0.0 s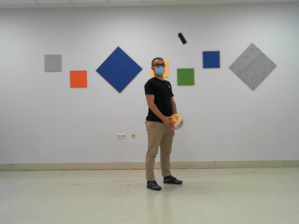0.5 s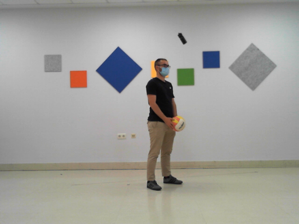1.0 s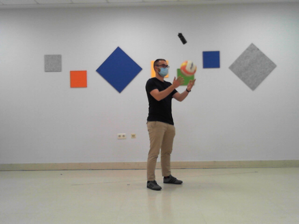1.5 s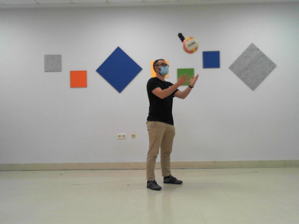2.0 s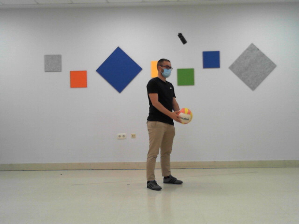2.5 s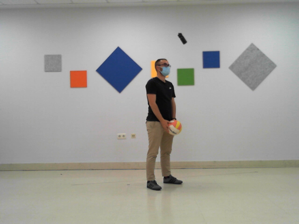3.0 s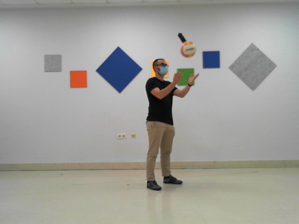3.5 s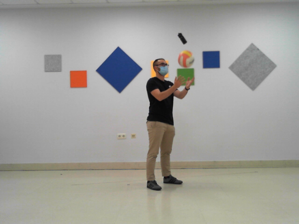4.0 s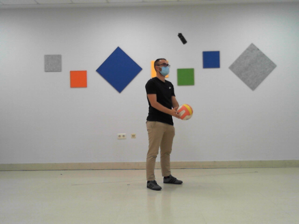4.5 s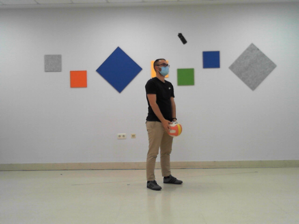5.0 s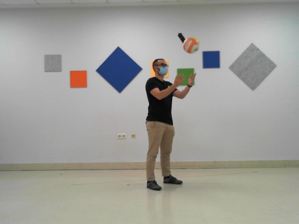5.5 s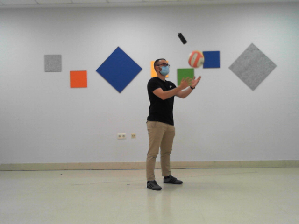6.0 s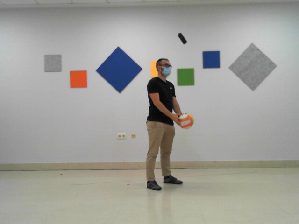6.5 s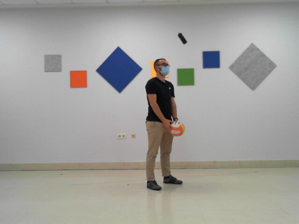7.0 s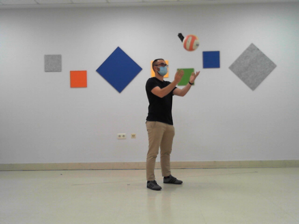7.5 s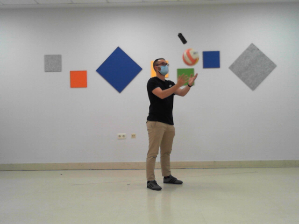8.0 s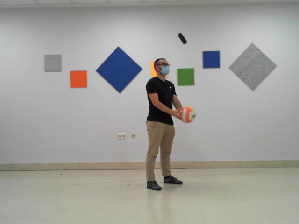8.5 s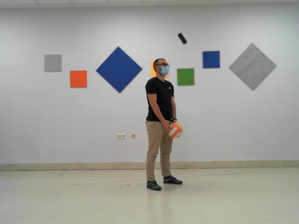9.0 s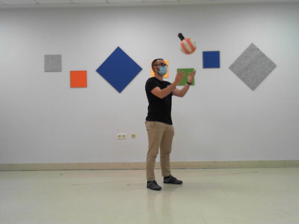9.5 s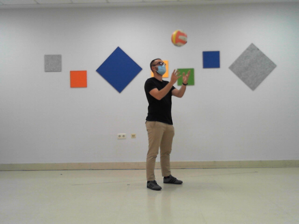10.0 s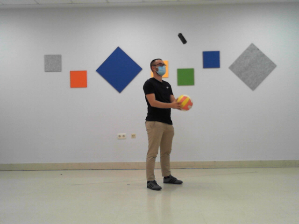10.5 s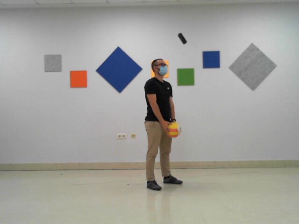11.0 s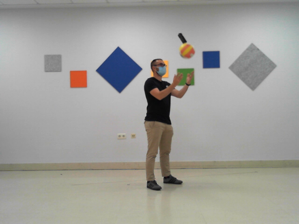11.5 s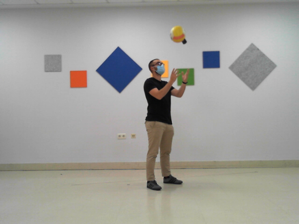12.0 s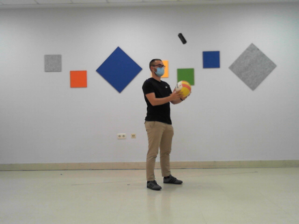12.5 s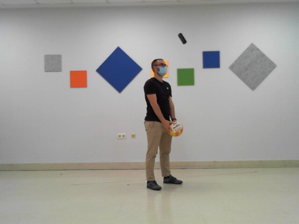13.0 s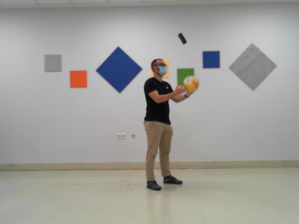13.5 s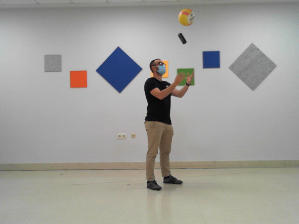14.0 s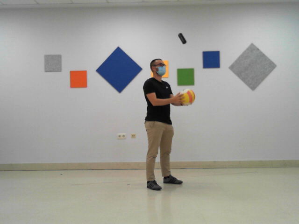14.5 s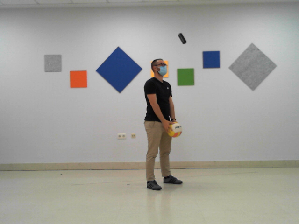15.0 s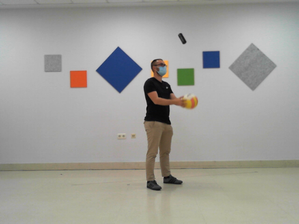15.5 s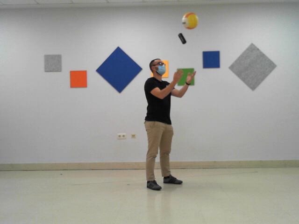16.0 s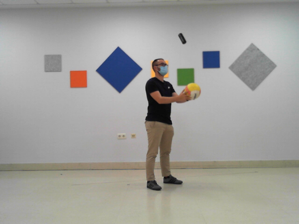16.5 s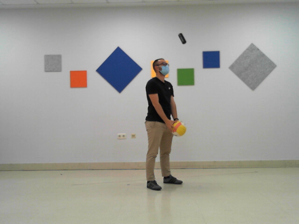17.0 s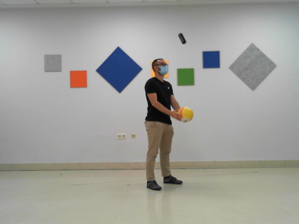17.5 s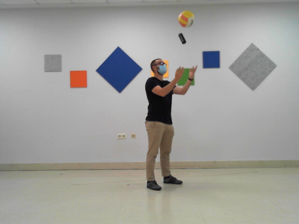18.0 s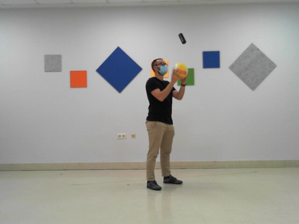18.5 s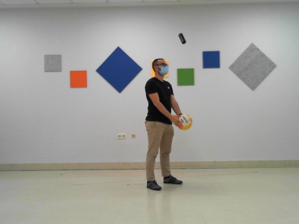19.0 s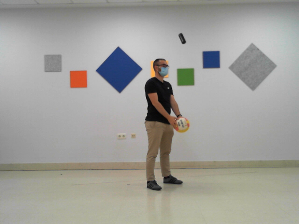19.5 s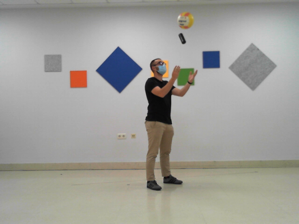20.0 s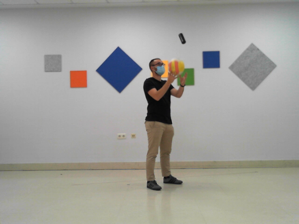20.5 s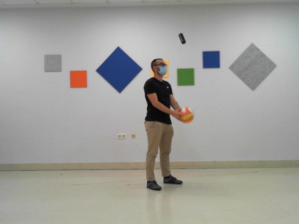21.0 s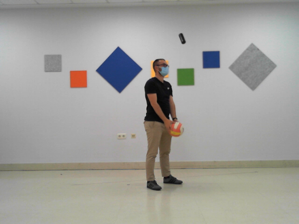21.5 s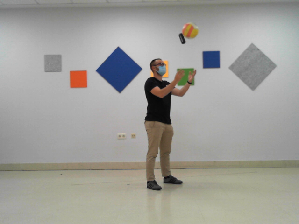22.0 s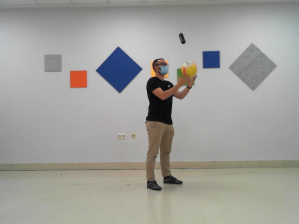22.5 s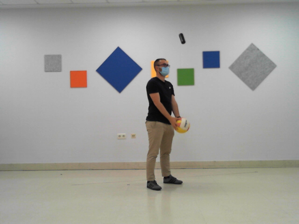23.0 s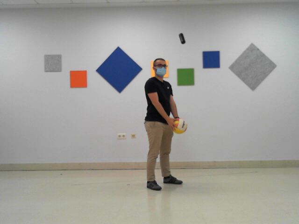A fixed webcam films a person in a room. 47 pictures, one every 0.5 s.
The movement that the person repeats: Throw up a ball and catch it.
